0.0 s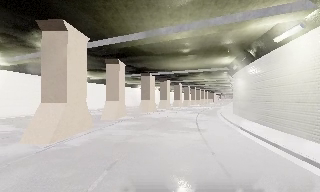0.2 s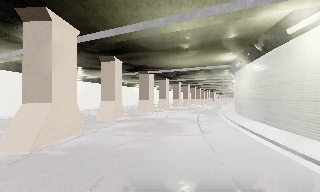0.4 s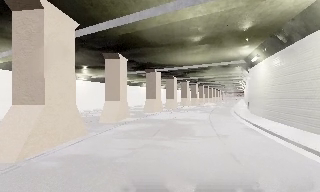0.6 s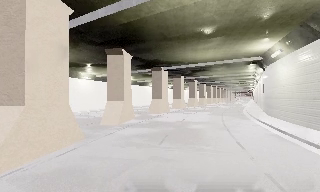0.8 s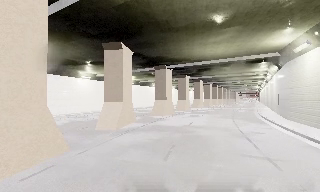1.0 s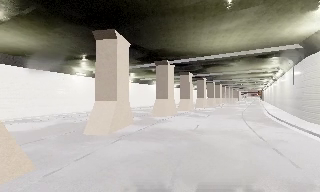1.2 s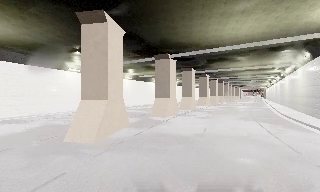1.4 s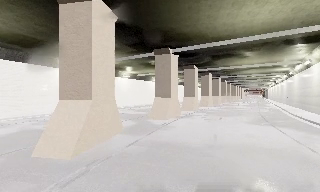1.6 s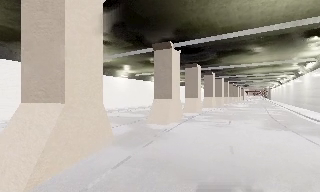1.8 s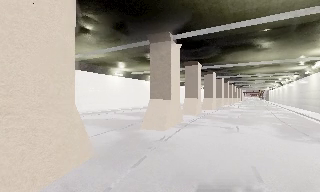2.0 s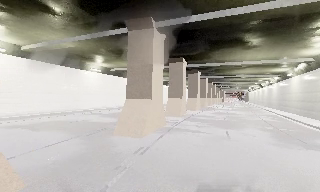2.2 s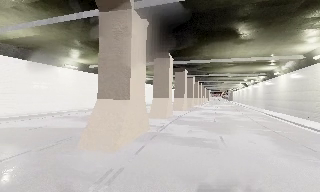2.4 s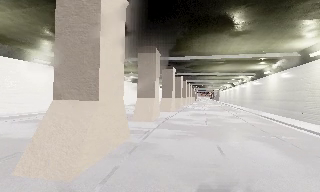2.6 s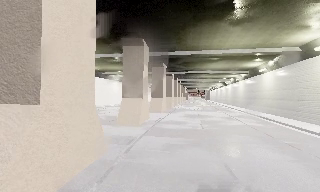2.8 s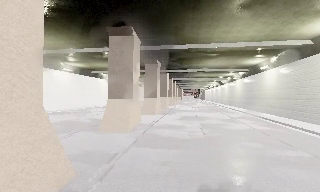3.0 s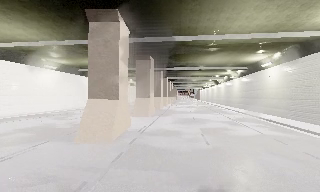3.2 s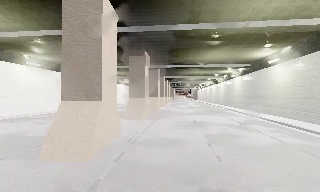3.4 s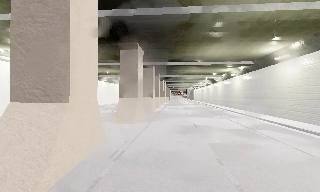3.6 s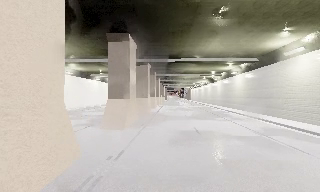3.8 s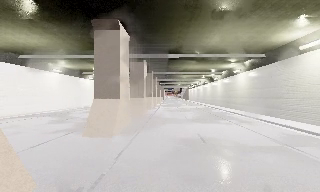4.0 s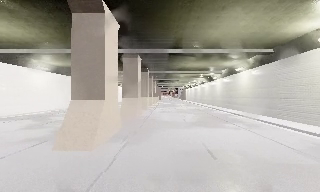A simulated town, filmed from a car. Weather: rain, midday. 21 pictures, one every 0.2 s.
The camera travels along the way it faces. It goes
forward.
0.0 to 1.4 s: The camera travels forward, about 11 m, so what stands in front looms larger. It gains speed.
1.4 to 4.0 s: The scene slides to the left, as the camera pans about 30 degrees to its right. It travels forward, about 25 m, so what stands in front looms larger.
The film runs forward here.
